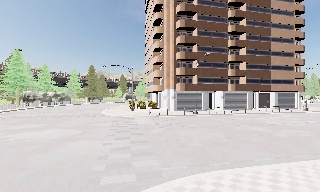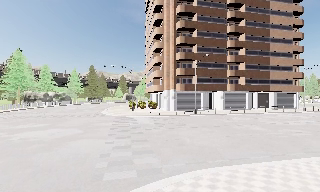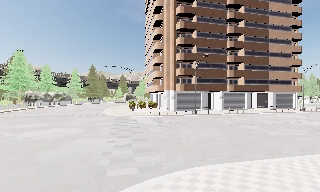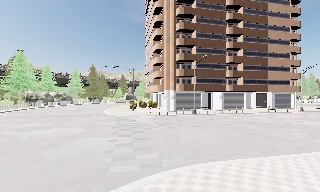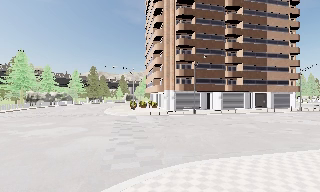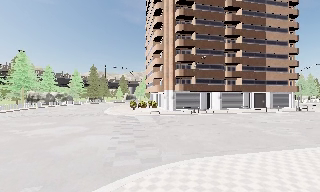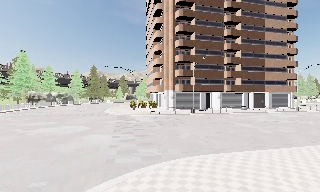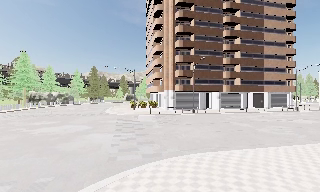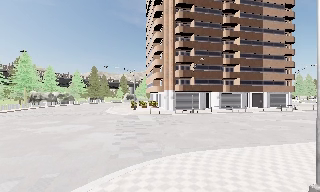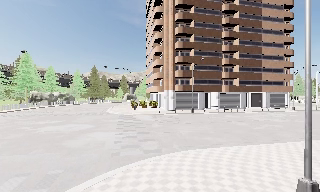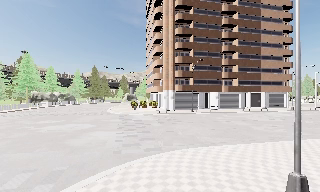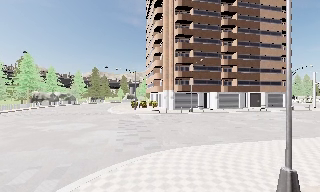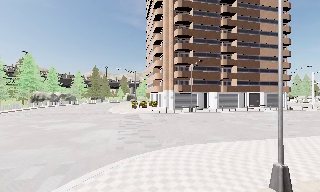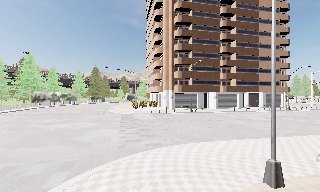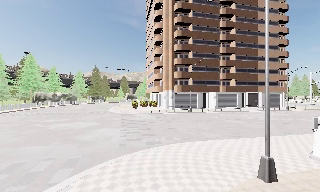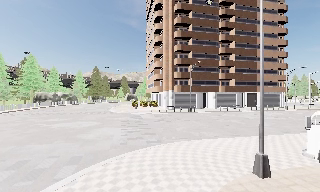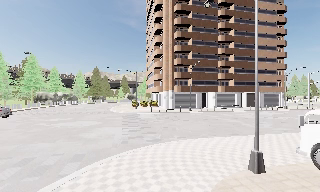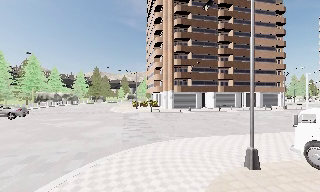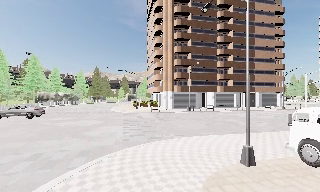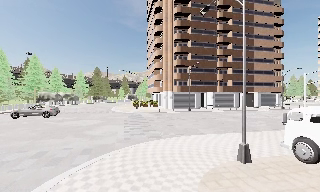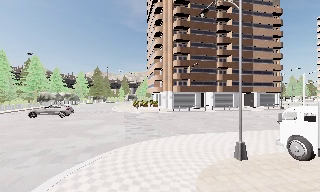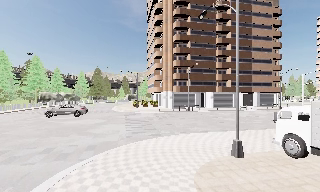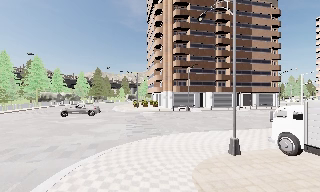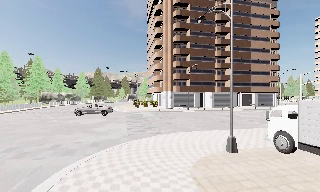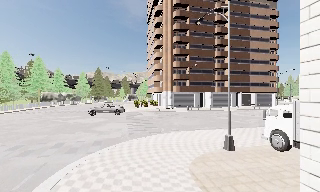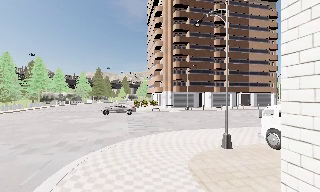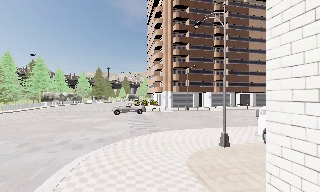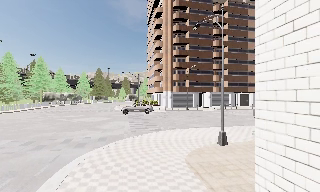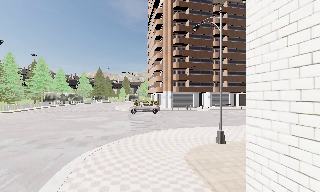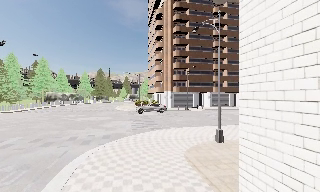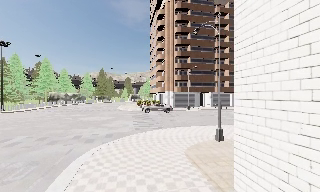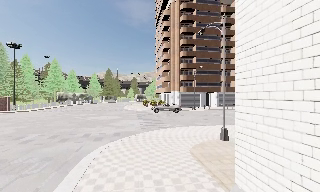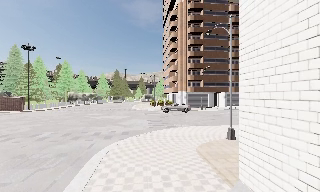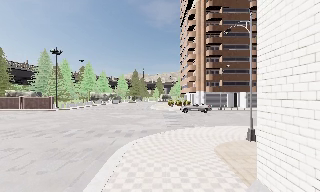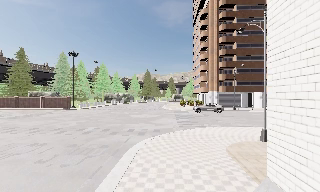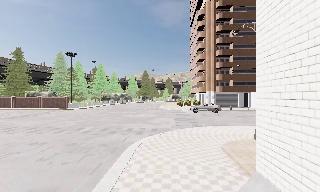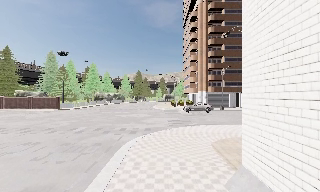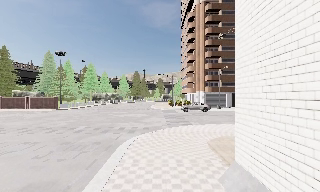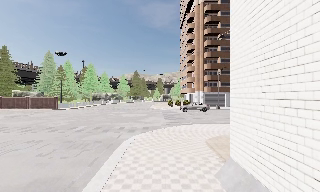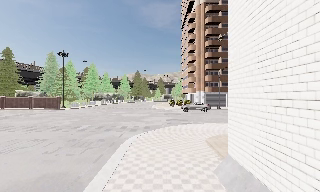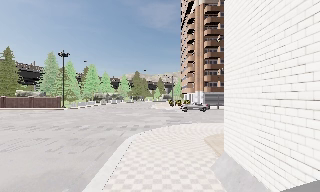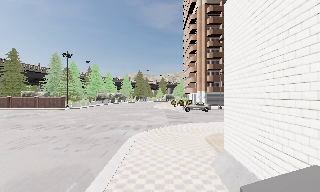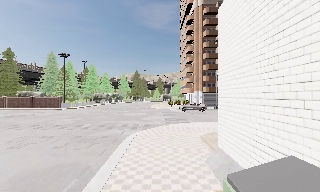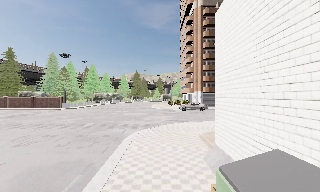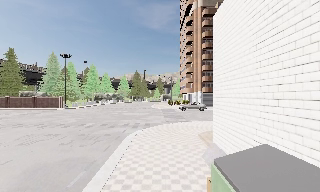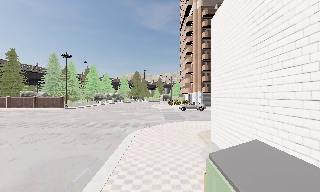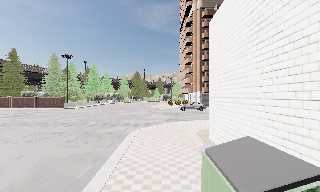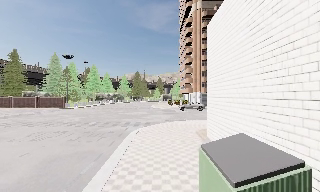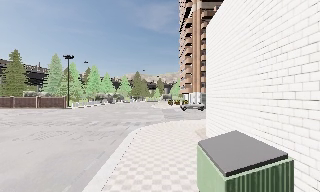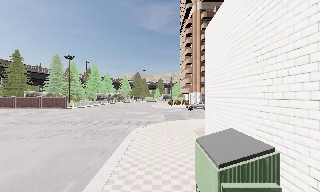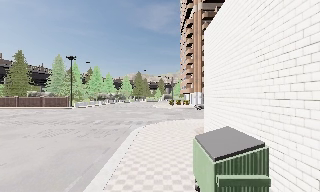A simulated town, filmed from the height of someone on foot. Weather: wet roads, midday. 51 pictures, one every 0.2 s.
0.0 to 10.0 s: The camera pans to its left, which is counterclockwise from overhead, by about 10 degrees. It travels backward, about 14 m, so what stands in front gets smaller.
The film runs backward here.
